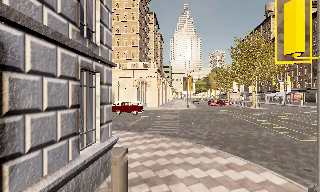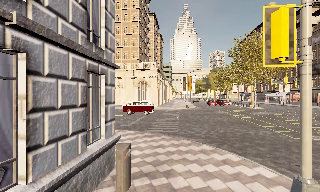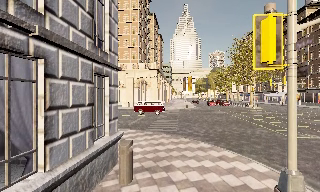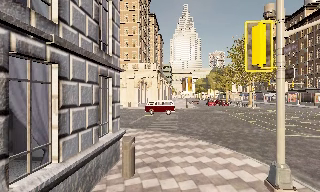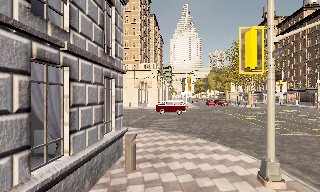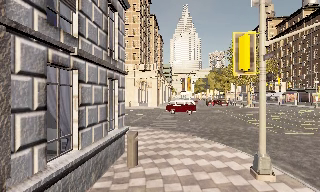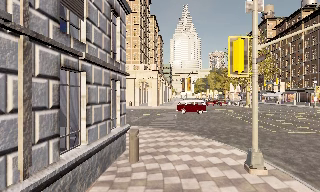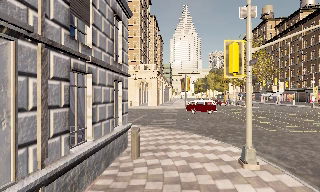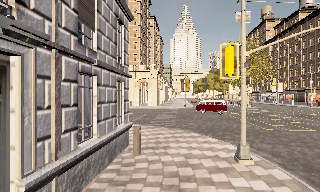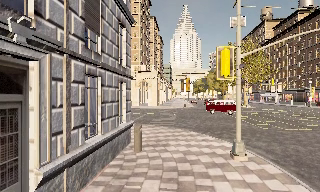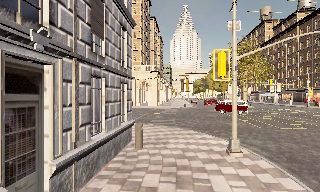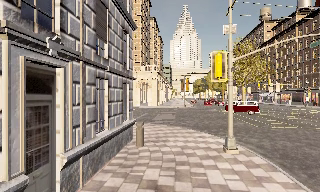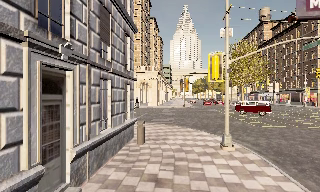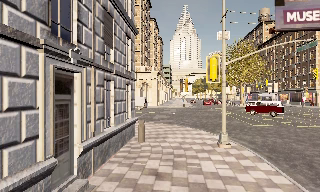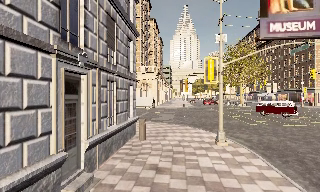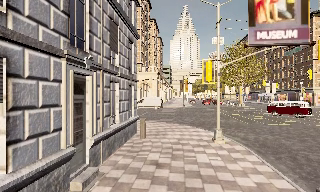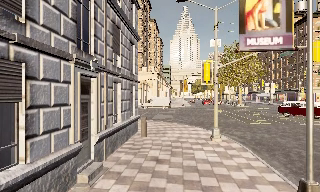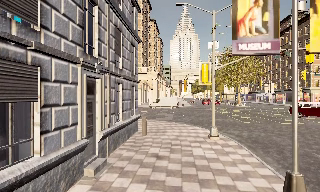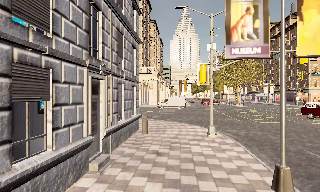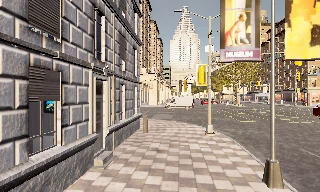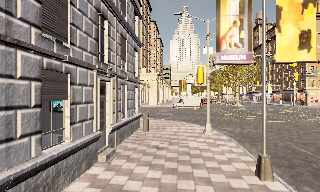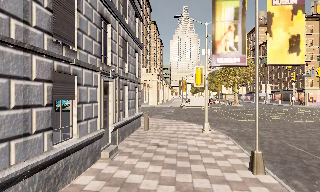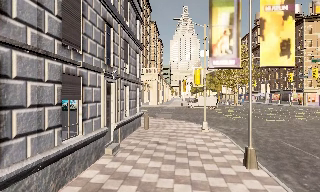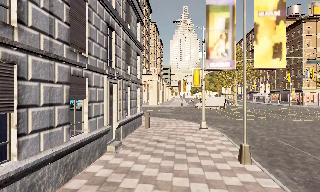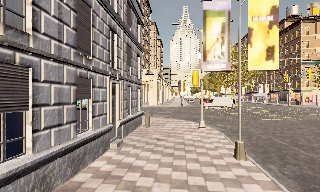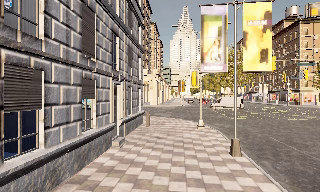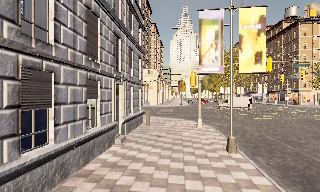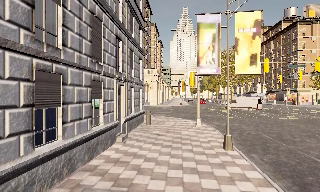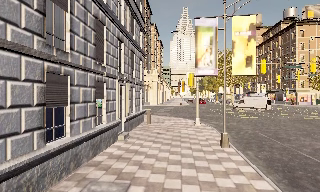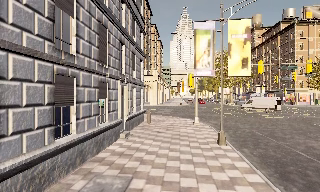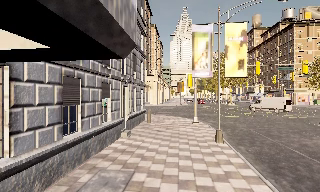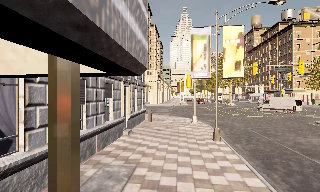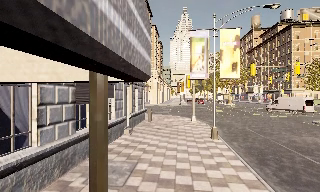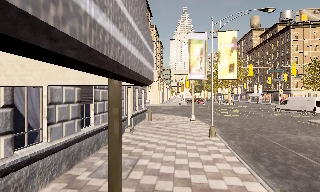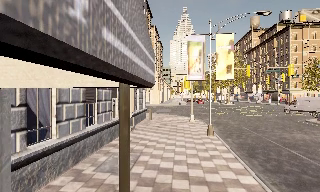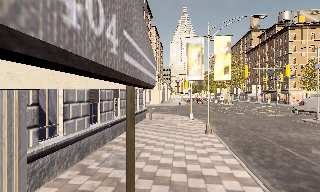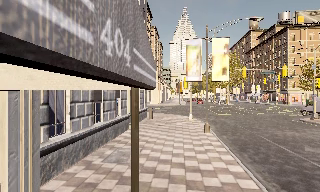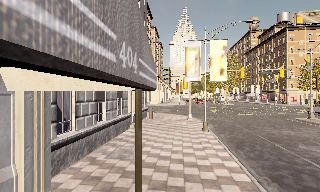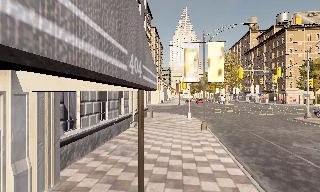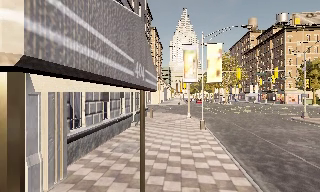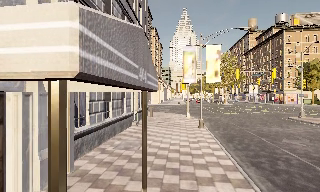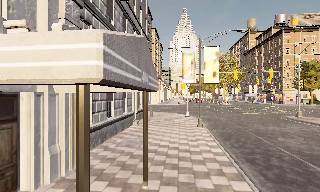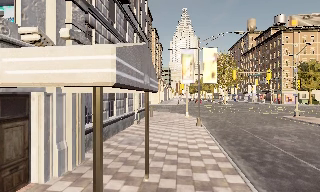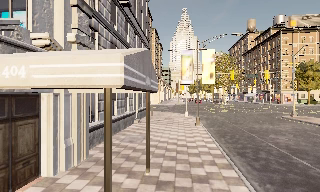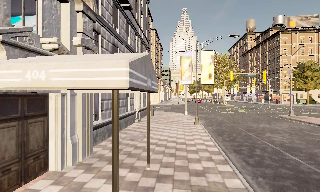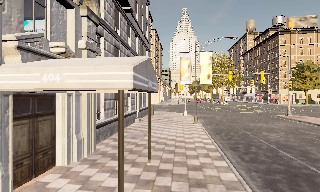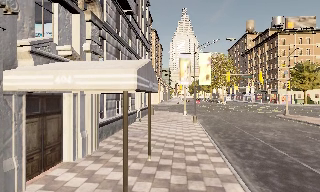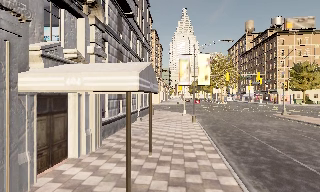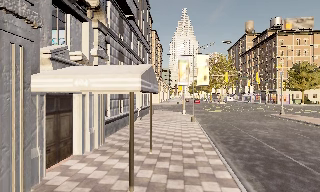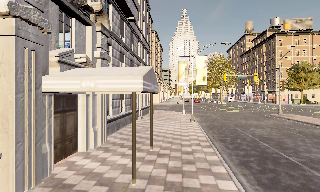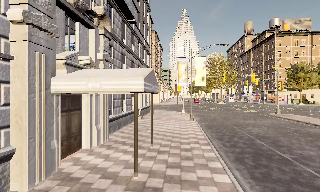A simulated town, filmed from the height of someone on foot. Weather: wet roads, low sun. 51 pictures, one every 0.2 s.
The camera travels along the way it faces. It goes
backward.
0.0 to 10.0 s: The camera travels backward, about 19 m, so what stands in front gets smaller.
The film runs backward here.
